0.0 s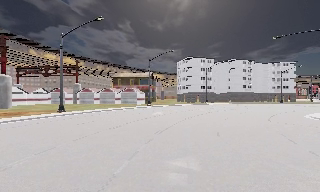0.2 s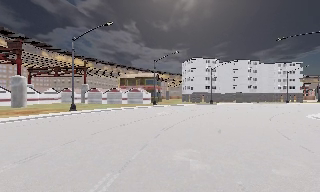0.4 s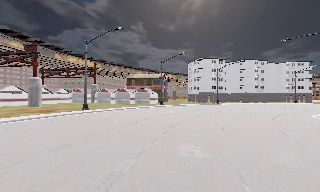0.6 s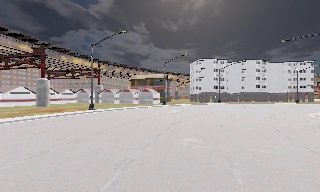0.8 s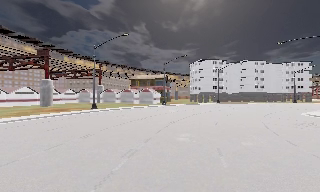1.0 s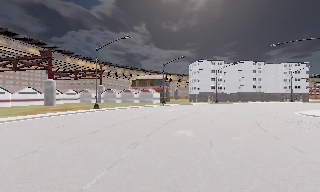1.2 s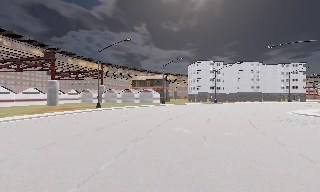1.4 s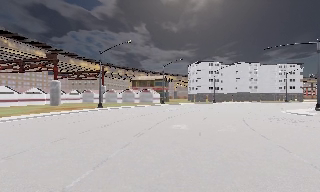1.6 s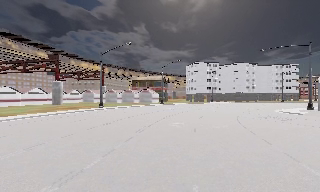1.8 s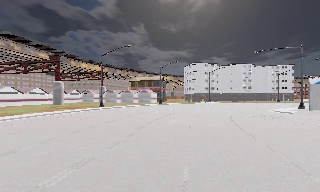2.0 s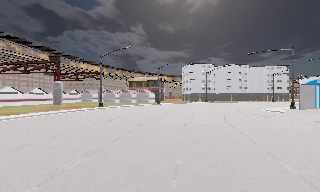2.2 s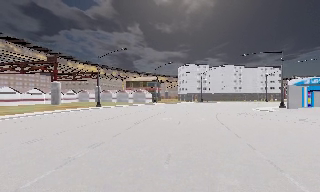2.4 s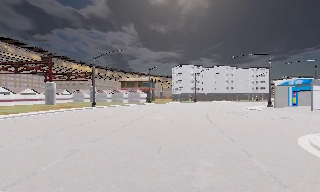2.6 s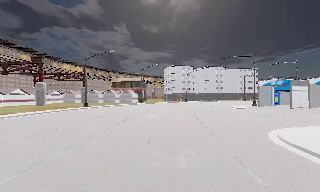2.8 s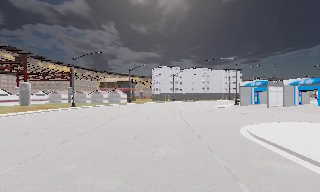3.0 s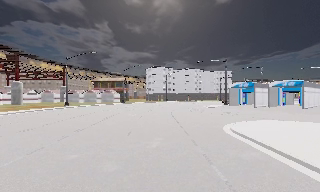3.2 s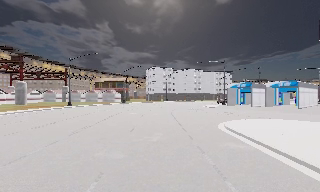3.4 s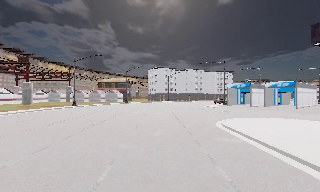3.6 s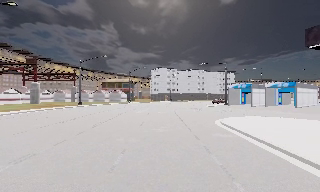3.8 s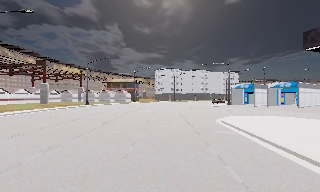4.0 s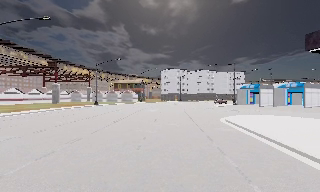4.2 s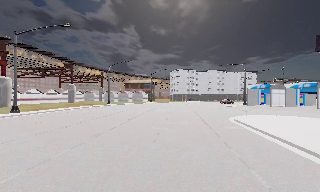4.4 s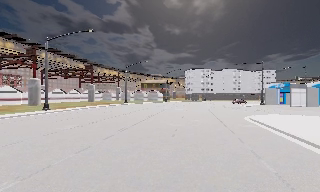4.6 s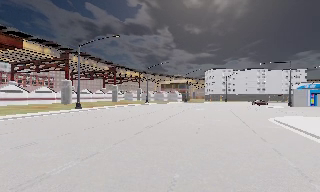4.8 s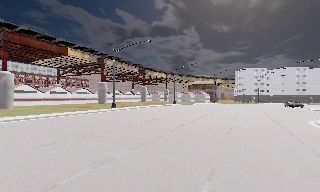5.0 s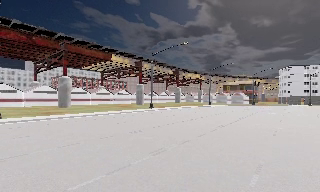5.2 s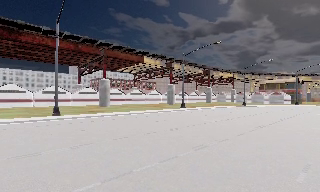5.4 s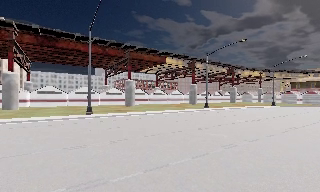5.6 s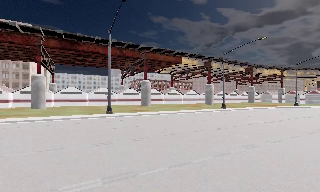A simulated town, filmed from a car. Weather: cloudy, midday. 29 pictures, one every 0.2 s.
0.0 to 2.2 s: The camera travels backward, about 11 m, so what stands in front gets smaller.
2.2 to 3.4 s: The scene slides to the left, as the camera pans about 10 degrees to its right. It travels backward, about 6 m, so what stands in front gets smaller.
3.4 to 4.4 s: The camera swings to its left by about 15 degrees, and the scene slides to the right. It travels backward, about 5 m, so what stands in front gets smaller.
4.4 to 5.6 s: The camera swings to its left by about 50 degrees, and the scene slides to the right. It travels backward and to its left, about 5 m. It loses speed.
The film runs backward here.
